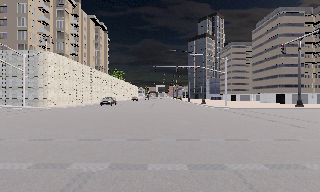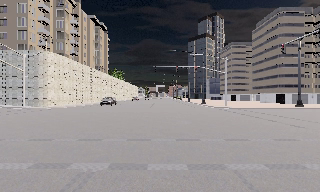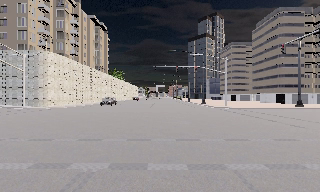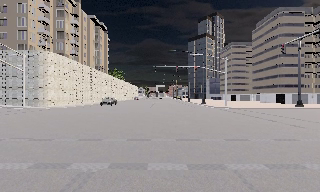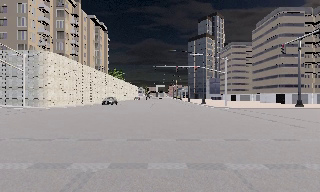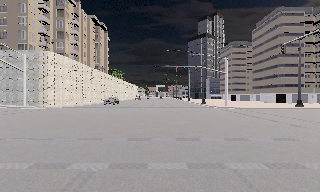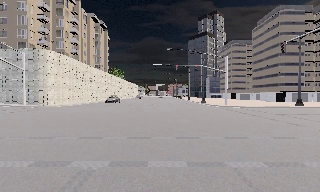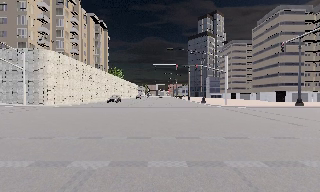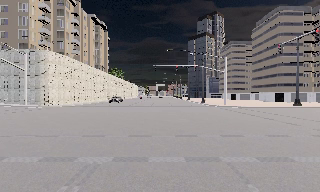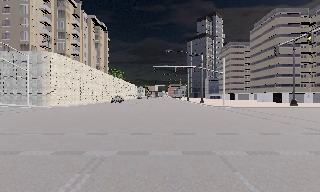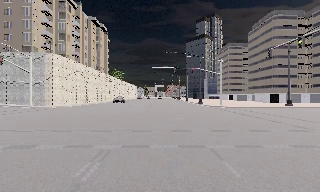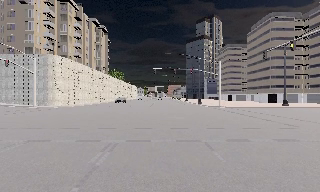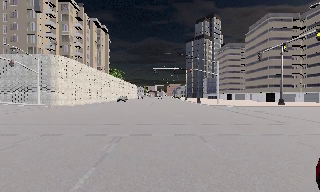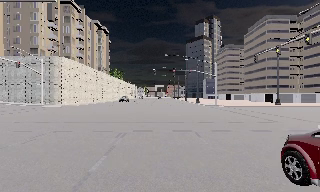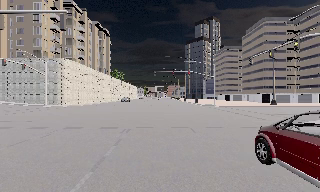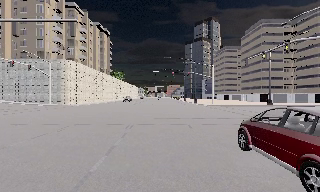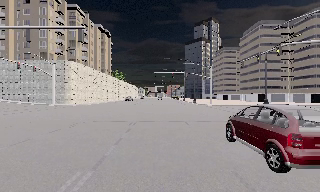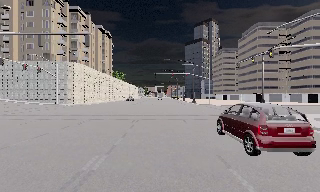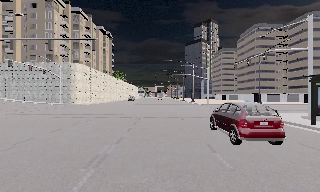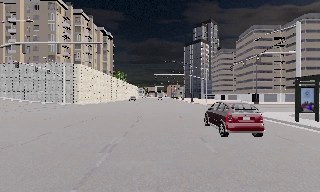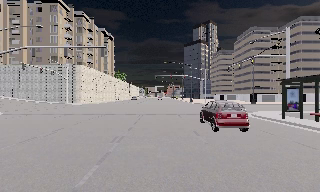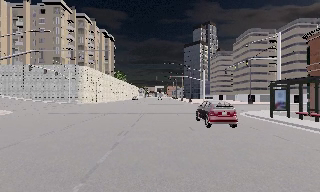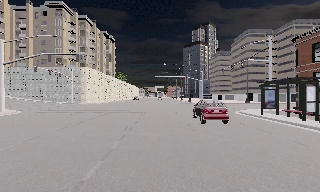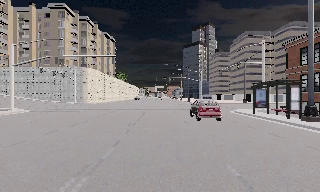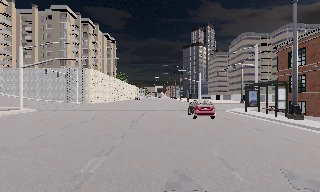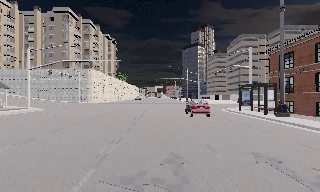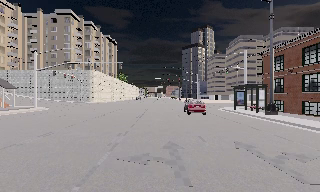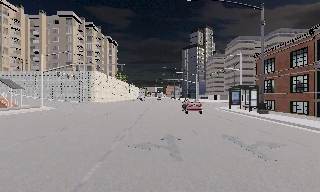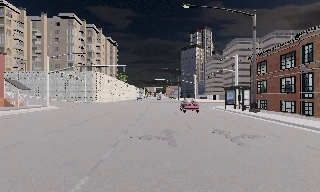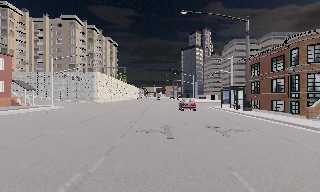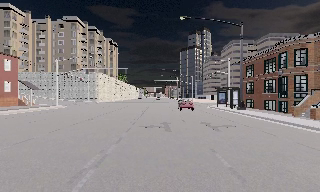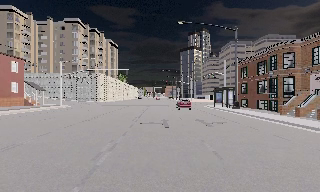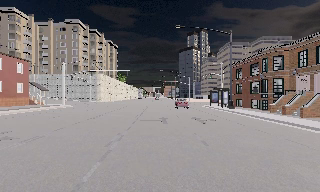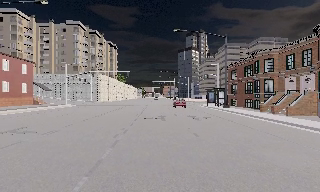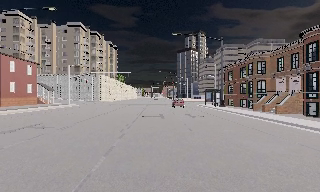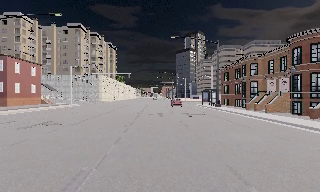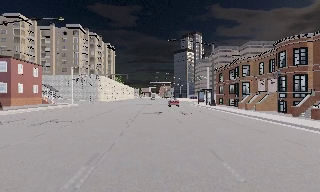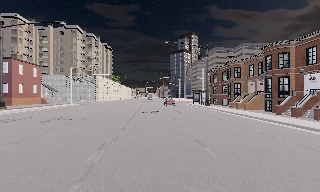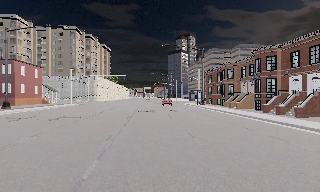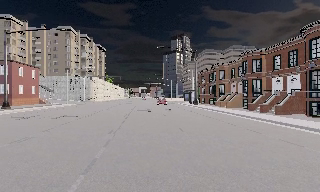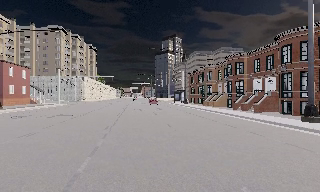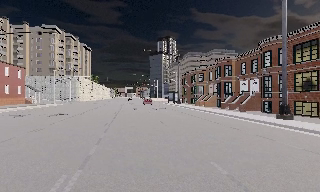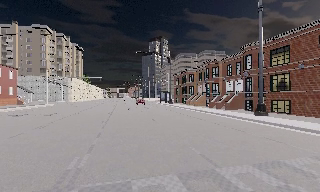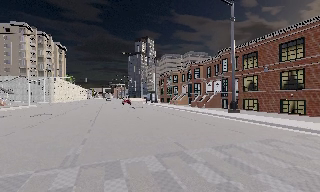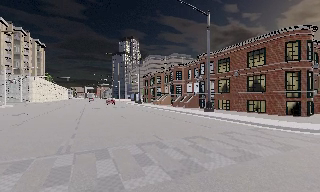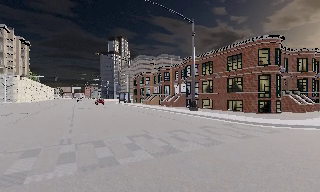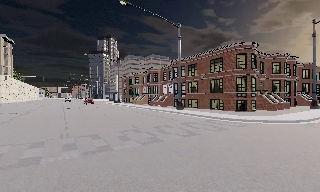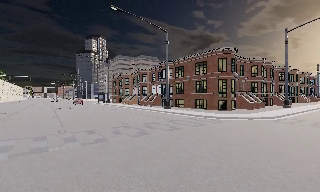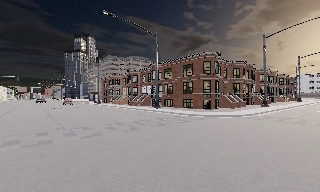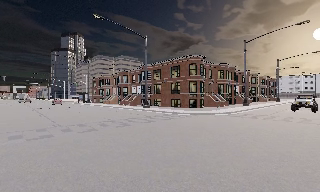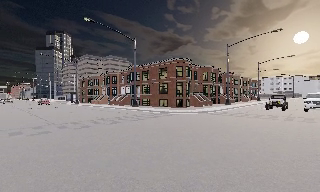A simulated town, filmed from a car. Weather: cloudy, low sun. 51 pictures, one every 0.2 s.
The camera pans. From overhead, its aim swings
clockwise.
The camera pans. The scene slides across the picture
to the left.
0.0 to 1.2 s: The camera keeps its place and its aim.
1.2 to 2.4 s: The camera travels backward, about 3 m, so what stands in front gets smaller. It gains speed.
2.4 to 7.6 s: The camera travels backward, about 30 m, so what stands in front gets smaller.
7.6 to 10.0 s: The camera swings to its right by about 40 degrees, and the scene slides to the left. It travels backward, about 15 m.
The film runs backward here.
